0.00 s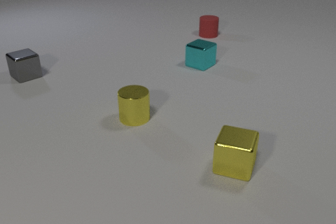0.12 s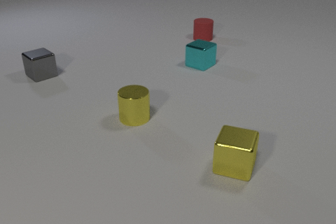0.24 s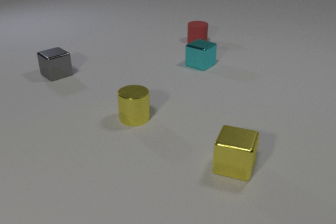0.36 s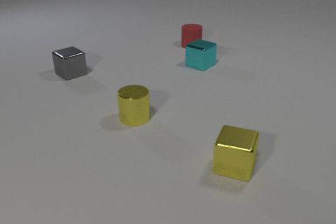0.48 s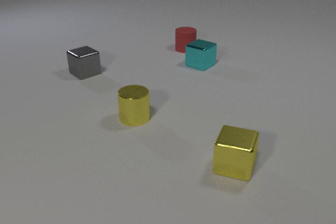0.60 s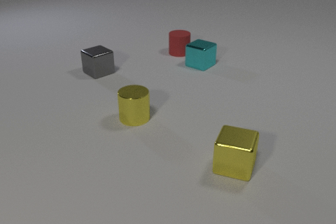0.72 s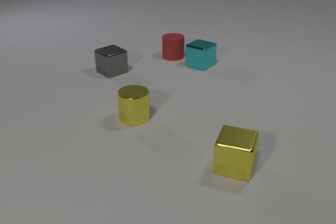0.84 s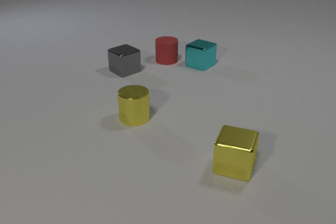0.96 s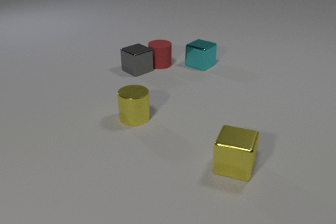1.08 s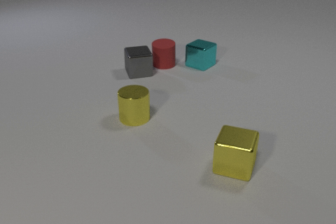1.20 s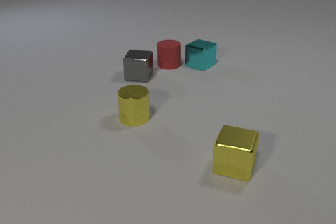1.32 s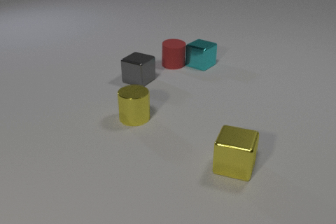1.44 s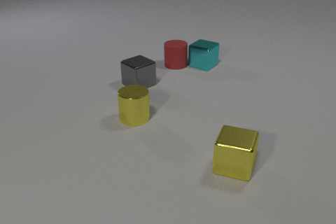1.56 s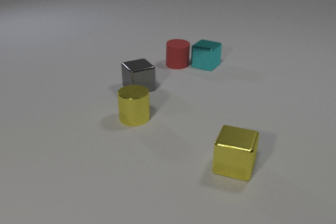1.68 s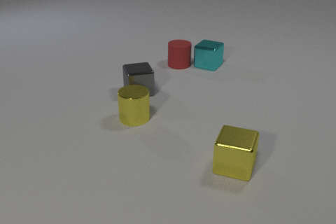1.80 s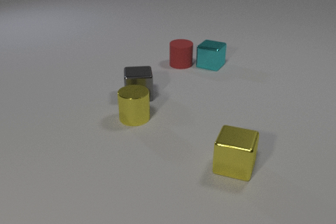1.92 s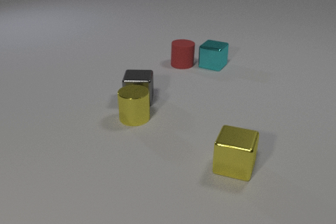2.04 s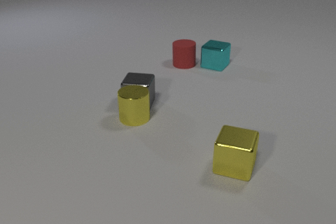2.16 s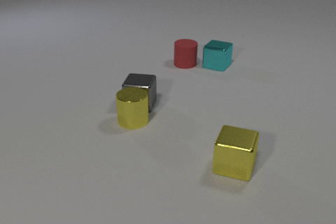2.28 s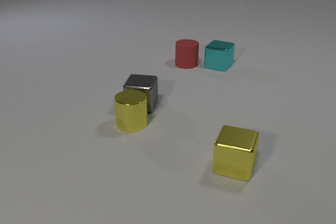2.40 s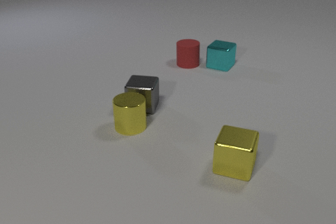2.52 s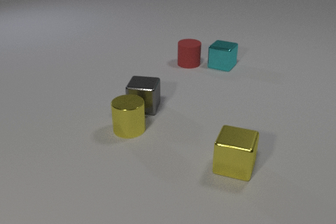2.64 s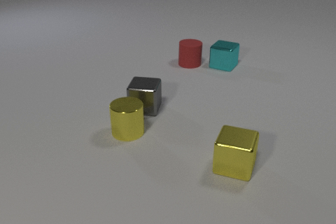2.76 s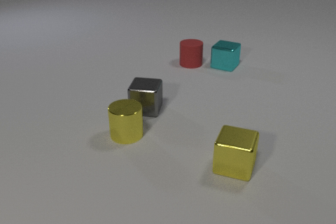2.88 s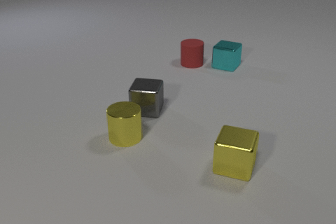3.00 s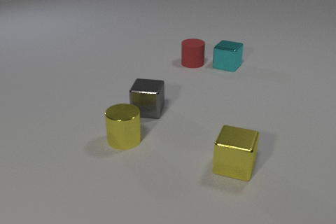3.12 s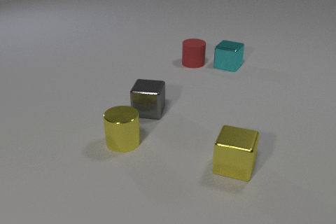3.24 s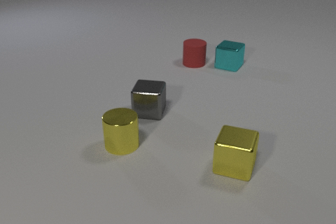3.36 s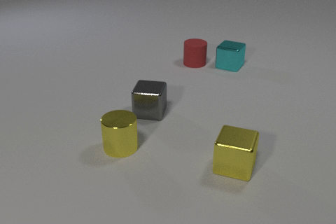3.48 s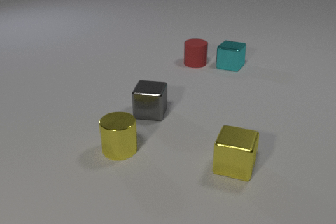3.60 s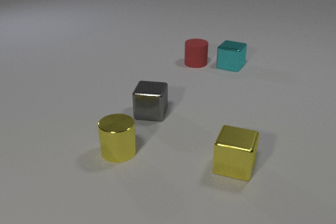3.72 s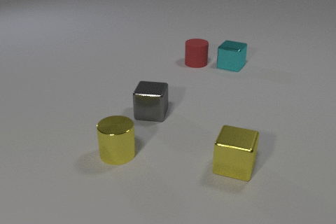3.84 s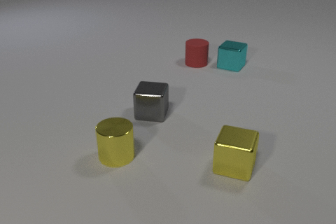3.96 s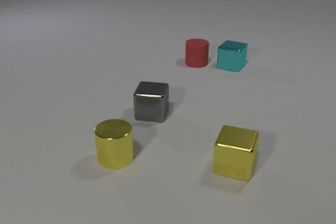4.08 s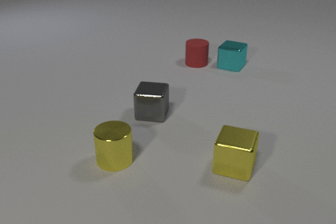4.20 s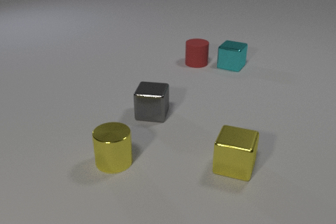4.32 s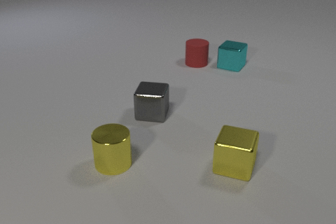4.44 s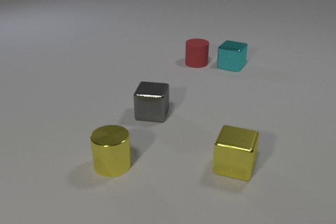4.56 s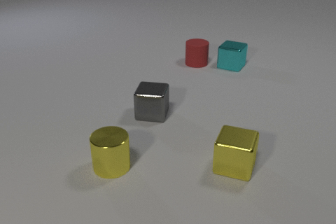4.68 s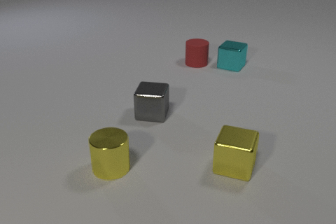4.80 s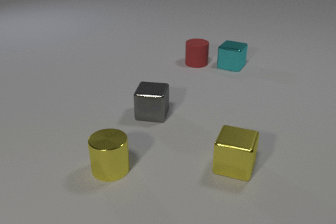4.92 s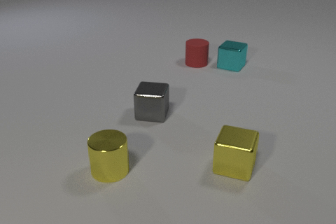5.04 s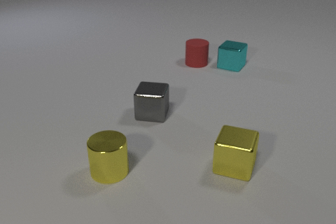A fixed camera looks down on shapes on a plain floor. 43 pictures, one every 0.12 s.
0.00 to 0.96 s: The red rubber cylinder slides toward the camera and to the left. The gray metal cube slides to the right. The red rubber cylinder and the gray metal cube collide.
0.96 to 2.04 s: The red rubber cylinder slides to the right. The gray metal cube slides toward the camera, spins so that its near face slides to the left, clockwise seen from above. The cyan metal cube slides to the right. The red rubber cylinder and the cyan metal cube collide. The gray metal cube and the yellow metal cylinder collide.
2.04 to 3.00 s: The red rubber cylinder slides to the right. The gray metal cube slides toward the camera and to the right. The yellow metal cylinder slides toward the camera. The cyan metal cube slides to the right.
3.00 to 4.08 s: The gray metal cube slides toward the camera. The yellow metal cylinder slides toward the camera.
4.08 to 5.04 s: The yellow metal cylinder slides toward the camera.
Are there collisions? yes.
What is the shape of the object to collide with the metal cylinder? cube.
How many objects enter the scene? 0.
